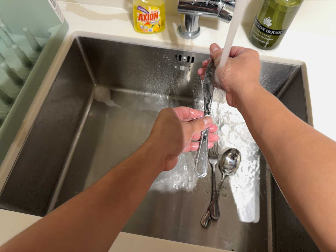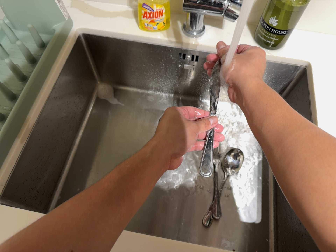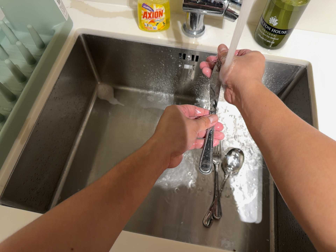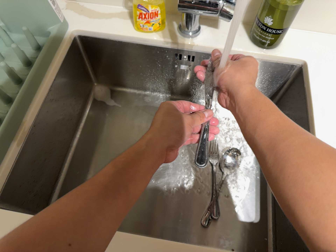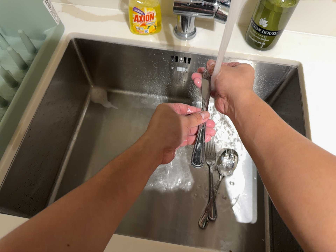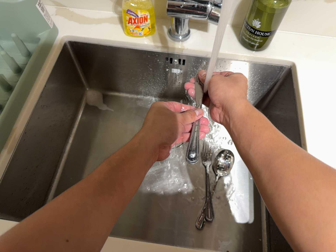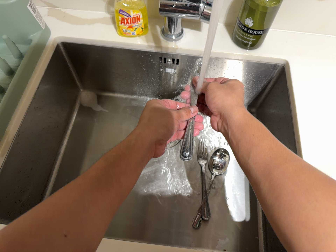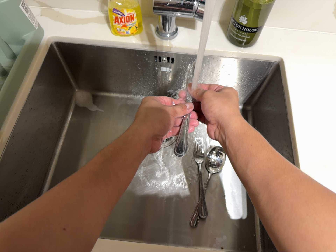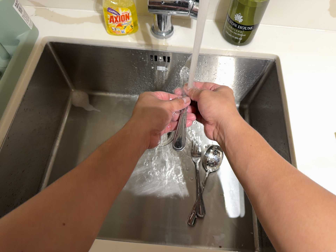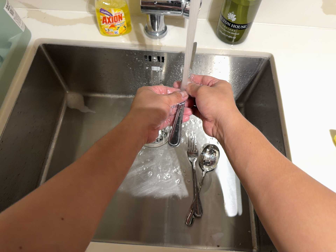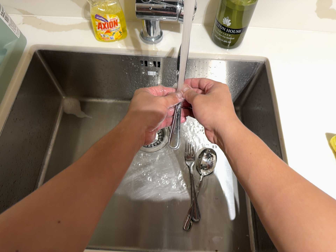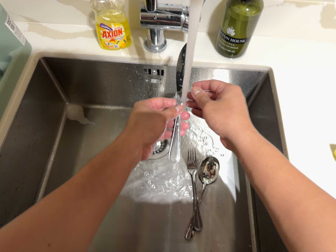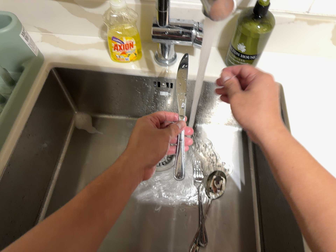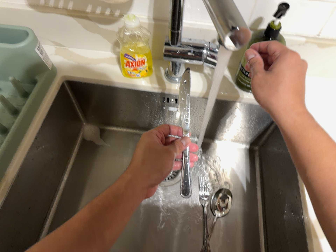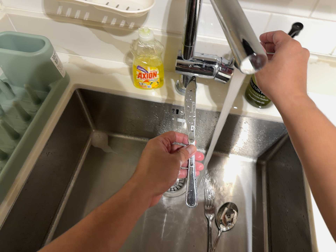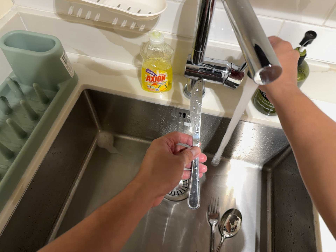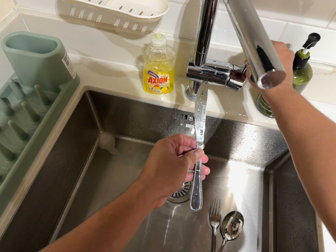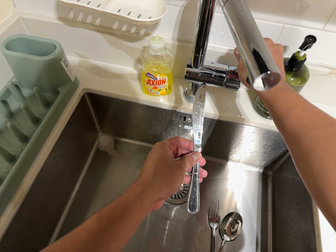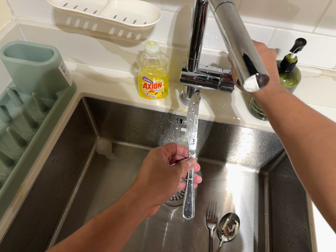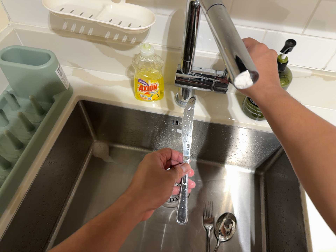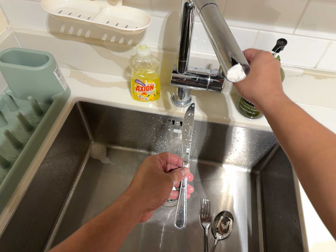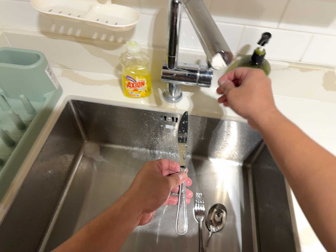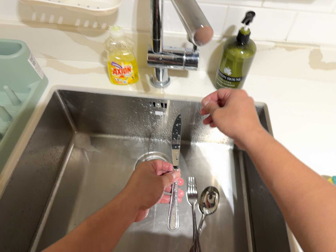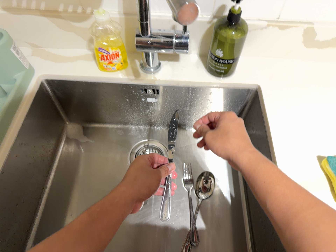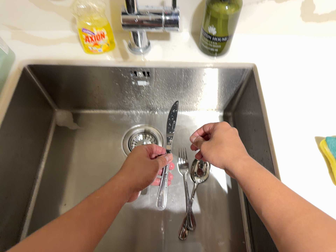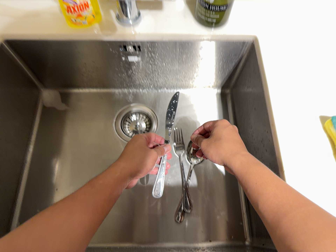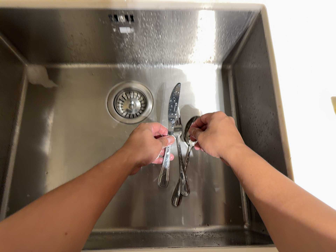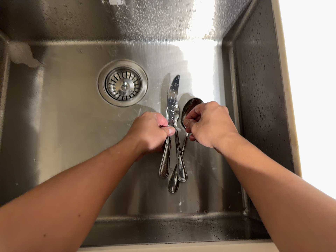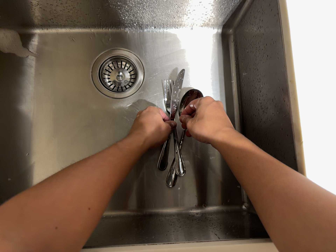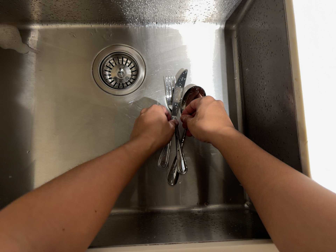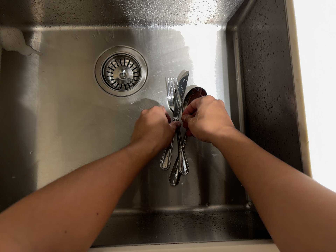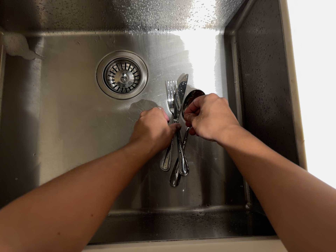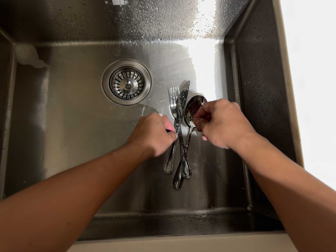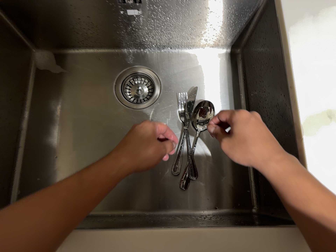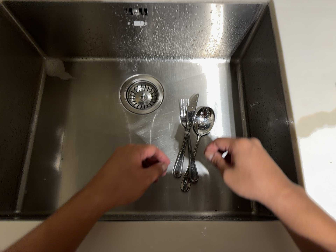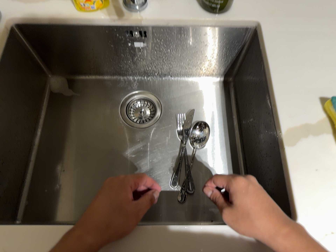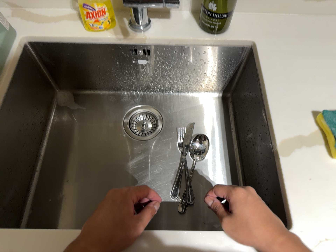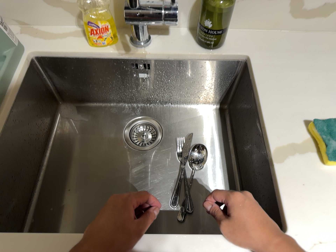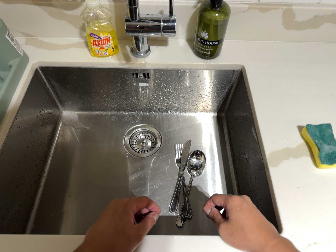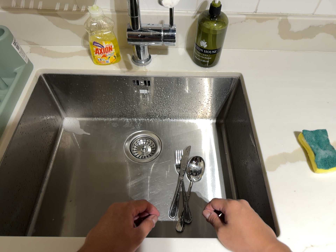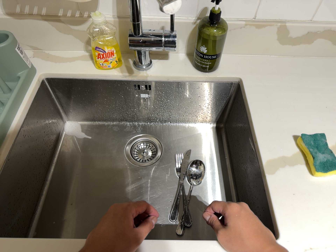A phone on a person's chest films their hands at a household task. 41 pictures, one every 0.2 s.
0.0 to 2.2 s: The camera shifts only a little, or ends up much as it began.
2.2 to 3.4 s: The camera travels toward the top of its view, about 6 cm, so close, fixed things drift downward. It rolls about its line of sight by about 10 degrees, and the scene rotates clockwise.
3.4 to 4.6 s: The camera travels toward the bottom of its view, about 8 cm, so close, fixed things drift upward. It rolls about its line of sight by about 10 degrees, and the scene rotates counterclockwise.
4.6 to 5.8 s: The camera travels forward, about 18 cm, so what stands in front looms larger. Its aim tips toward the bottom of its view by about 25 degrees, and the scene shifts upward.
5.8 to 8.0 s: The camera travels backward and toward the bottom of its view, about 24 cm, so what stands in front gets smaller. Its aim tips toward the top of its view by about 30 degrees.
The film runs backward here.
